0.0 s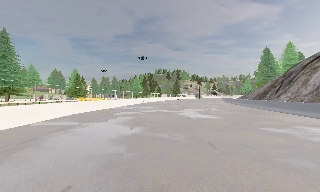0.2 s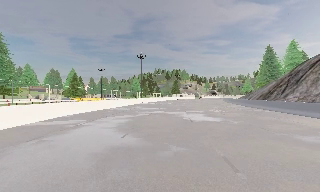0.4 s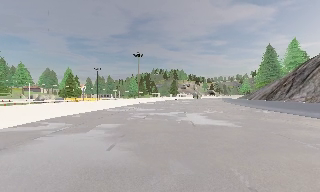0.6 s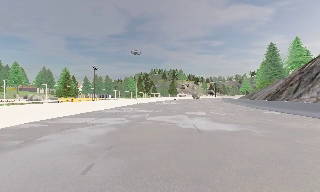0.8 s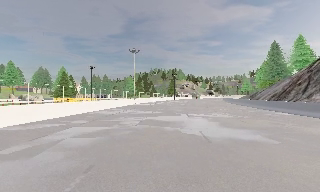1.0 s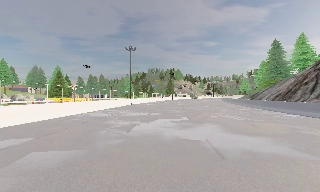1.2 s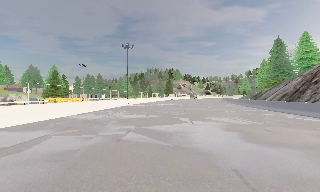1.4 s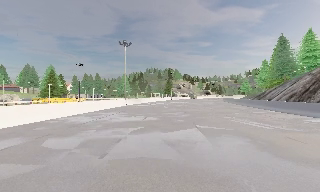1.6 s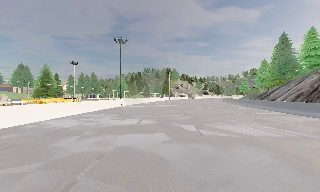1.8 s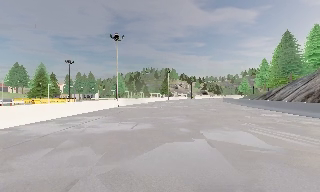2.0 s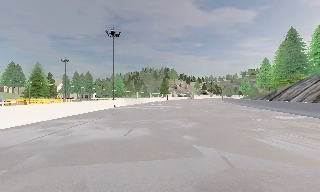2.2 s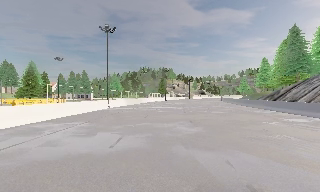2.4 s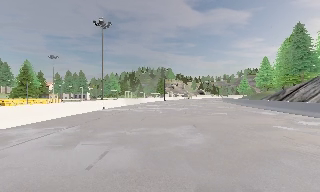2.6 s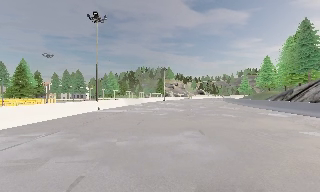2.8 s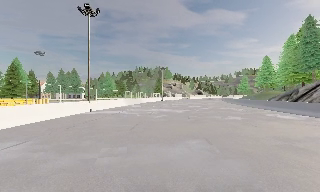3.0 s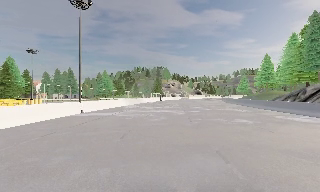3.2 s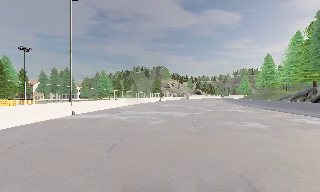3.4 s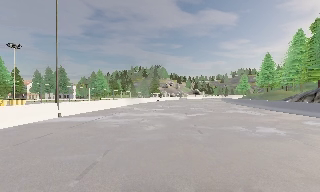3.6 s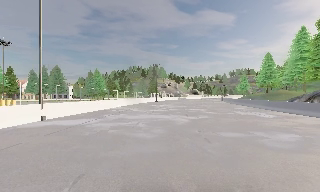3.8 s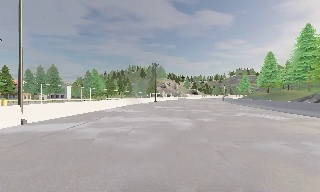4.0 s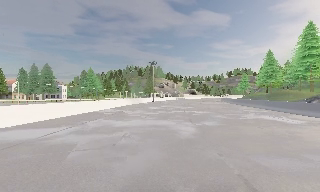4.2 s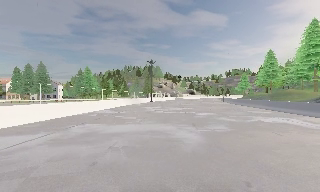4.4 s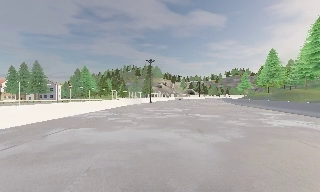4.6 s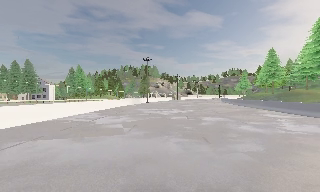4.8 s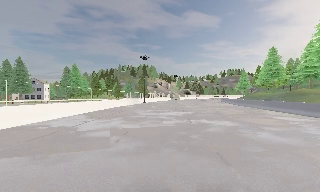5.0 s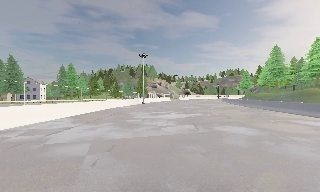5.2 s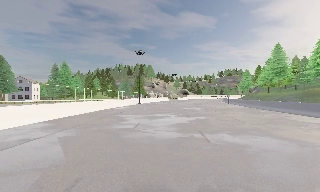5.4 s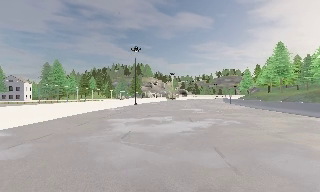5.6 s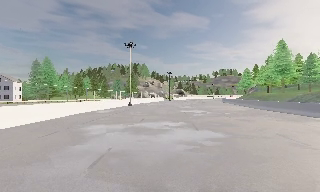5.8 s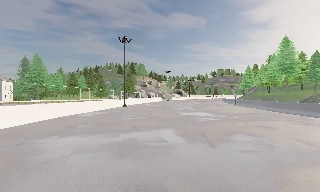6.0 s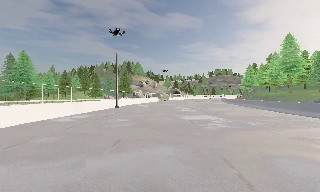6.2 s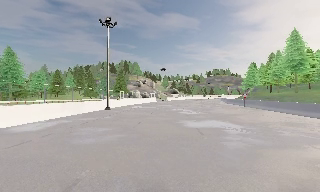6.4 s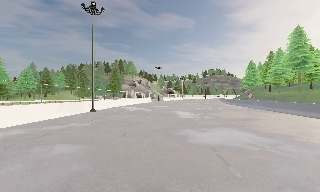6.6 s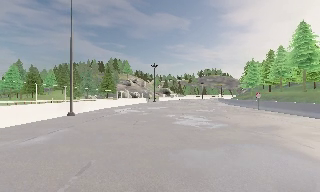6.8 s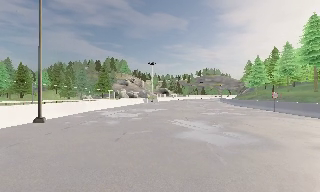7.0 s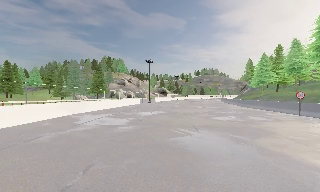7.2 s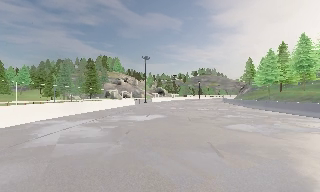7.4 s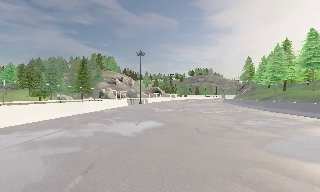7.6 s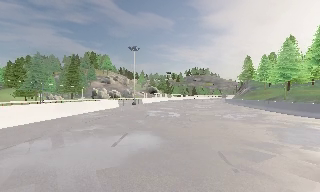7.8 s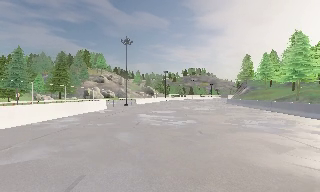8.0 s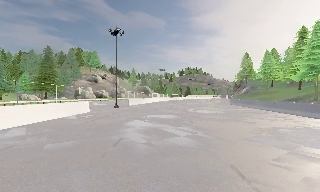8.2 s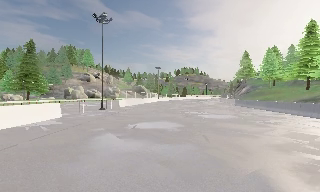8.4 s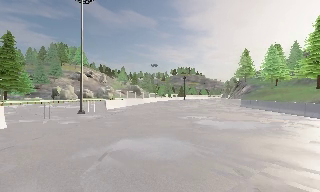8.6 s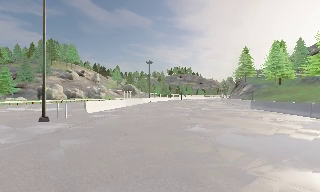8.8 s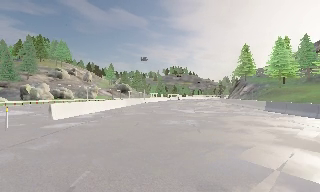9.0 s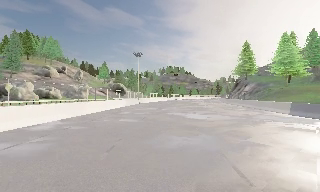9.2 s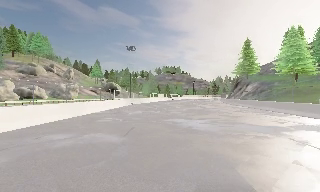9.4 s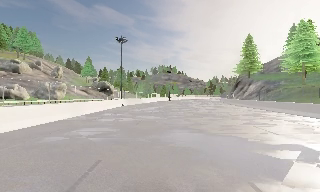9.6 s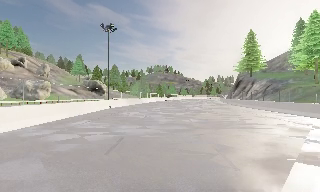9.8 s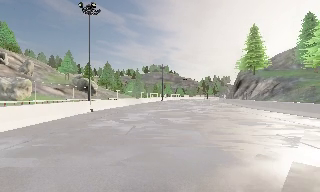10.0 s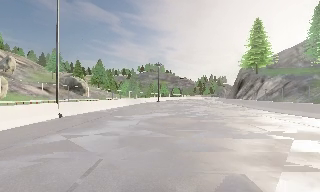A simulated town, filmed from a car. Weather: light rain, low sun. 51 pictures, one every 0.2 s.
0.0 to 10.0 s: The camera pans to its right, which is clockwise from overhead, by about 40 degrees. It travels forward, about 135 m. It gains speed.
The film runs forward here.
